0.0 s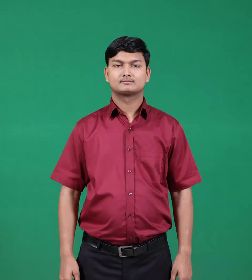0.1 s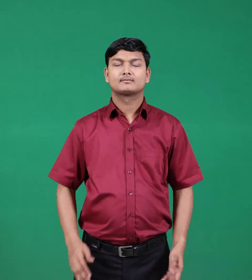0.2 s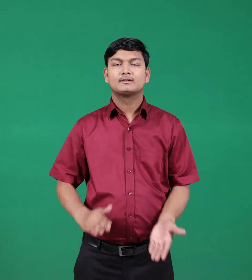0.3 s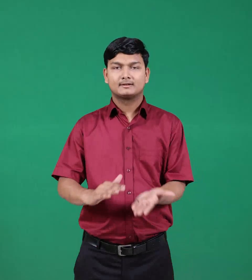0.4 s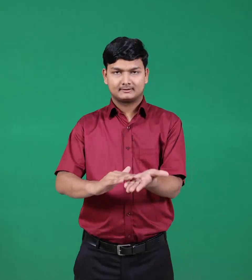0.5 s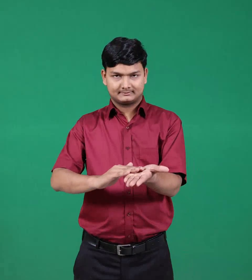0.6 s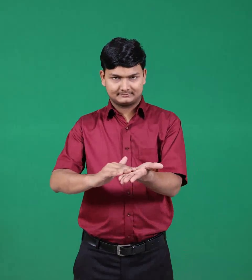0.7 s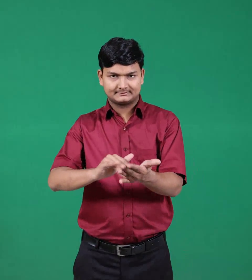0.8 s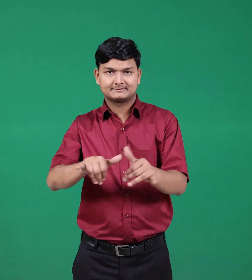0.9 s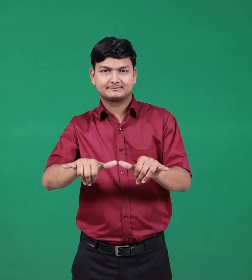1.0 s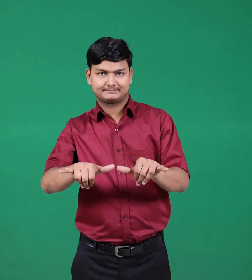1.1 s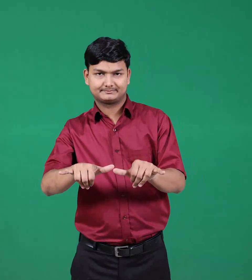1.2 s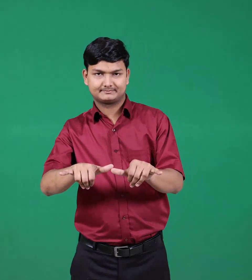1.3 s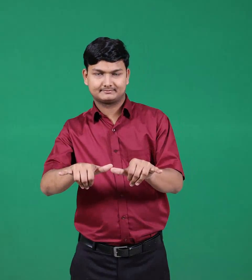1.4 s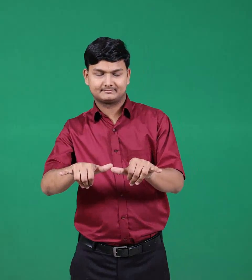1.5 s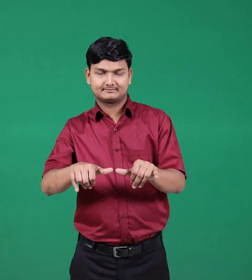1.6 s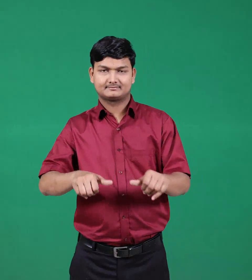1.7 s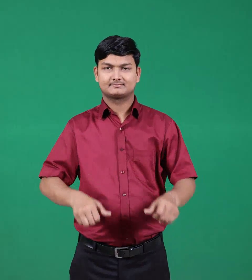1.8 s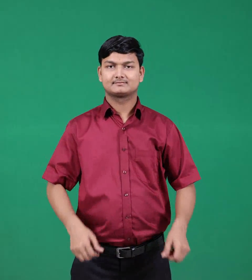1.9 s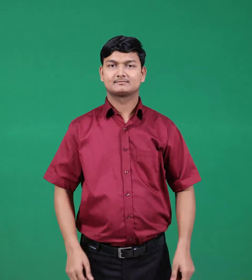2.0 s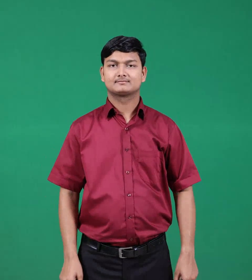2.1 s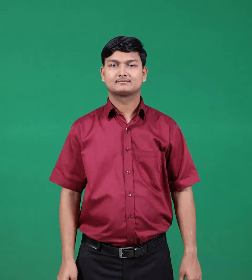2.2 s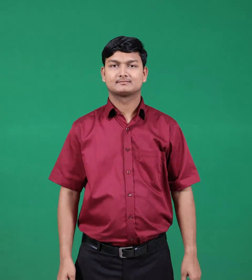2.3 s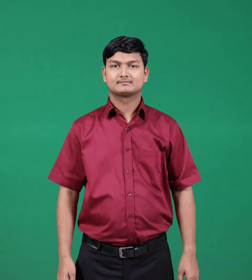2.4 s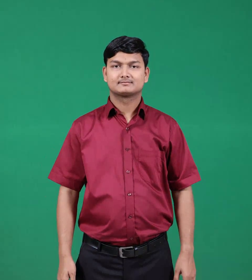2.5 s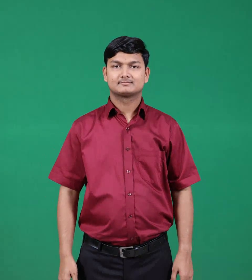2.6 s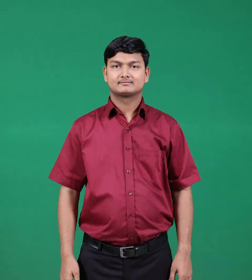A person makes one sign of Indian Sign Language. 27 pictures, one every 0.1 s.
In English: land
